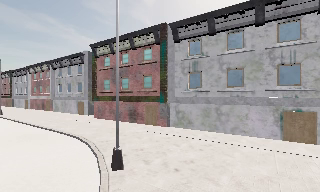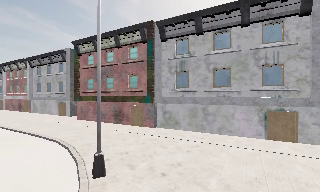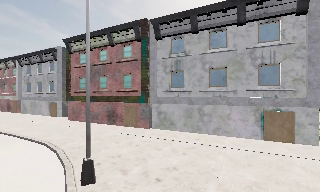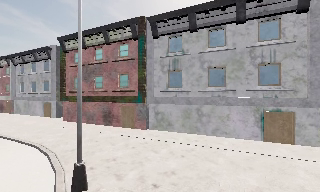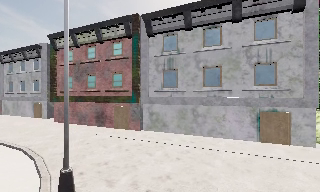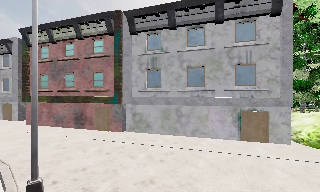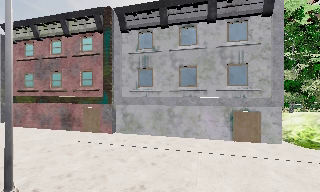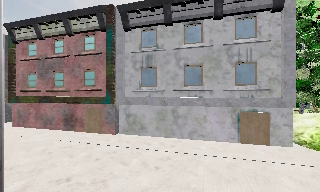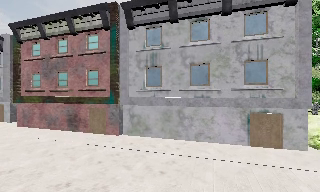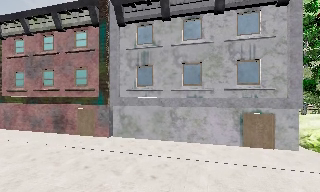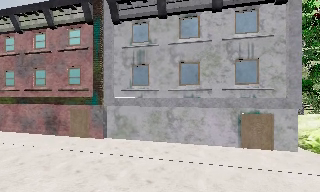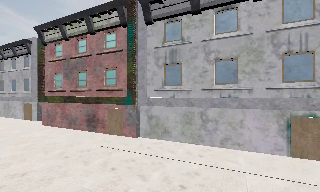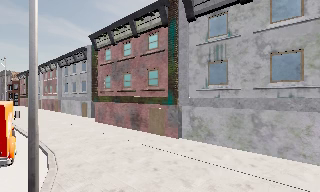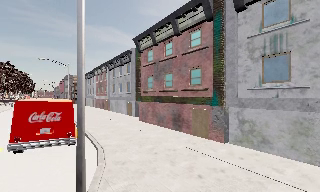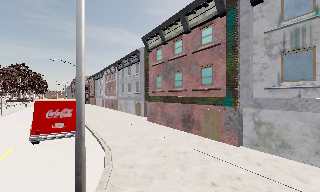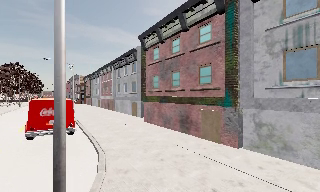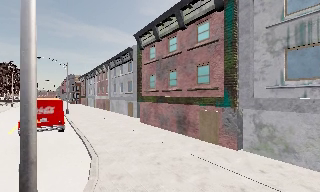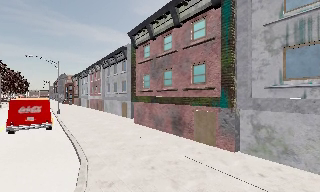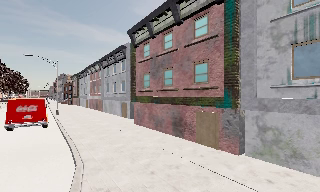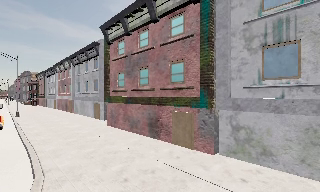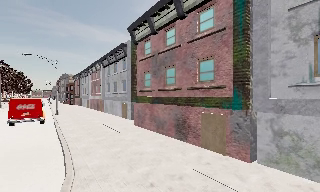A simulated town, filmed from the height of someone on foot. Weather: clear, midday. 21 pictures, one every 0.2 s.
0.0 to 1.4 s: The camera pans to its right, which is clockwise from overhead, by about 15 degrees. It travels forward, about 2 m, so what stands in front looms larger.
1.4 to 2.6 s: The camera swings to its left by about 40 degrees, and the scene slides to the right. It travels forward, about 2 m.
2.6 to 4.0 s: The camera travels forward, about 2.5 m, so what stands in front looms larger.
The film runs forward here.
